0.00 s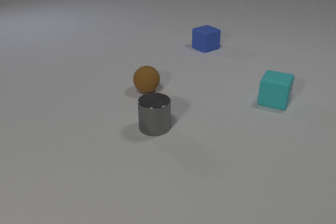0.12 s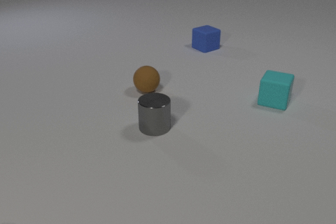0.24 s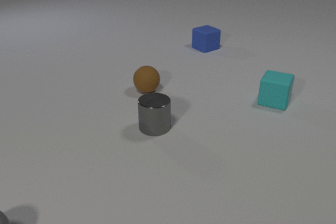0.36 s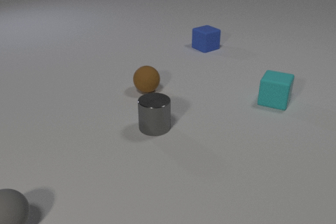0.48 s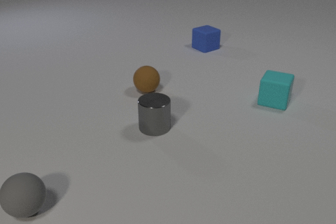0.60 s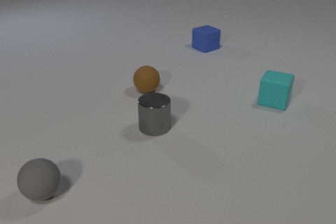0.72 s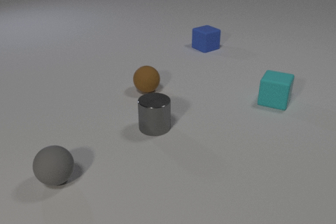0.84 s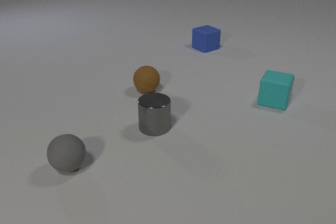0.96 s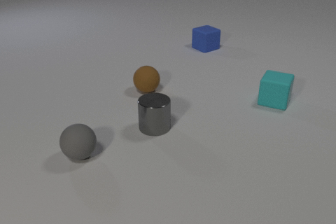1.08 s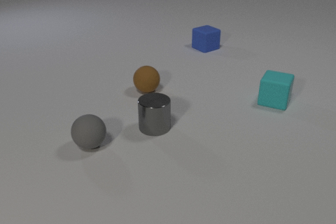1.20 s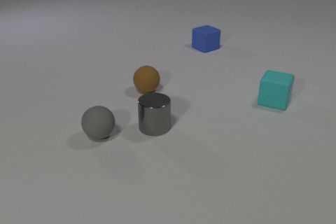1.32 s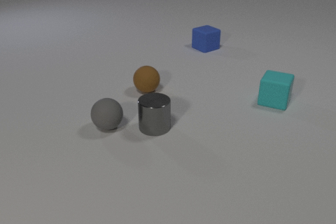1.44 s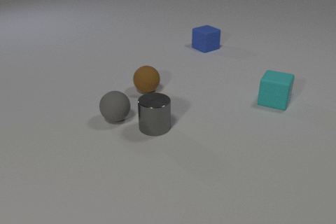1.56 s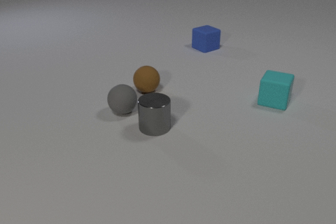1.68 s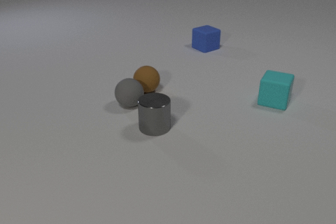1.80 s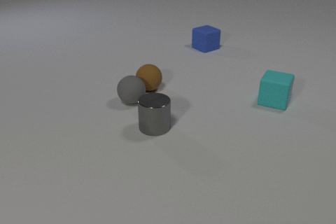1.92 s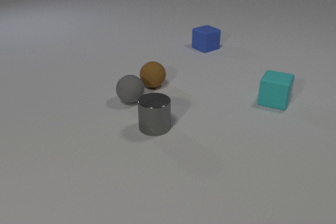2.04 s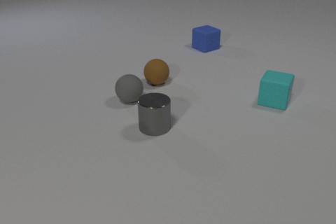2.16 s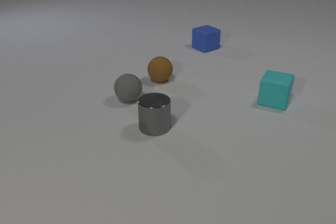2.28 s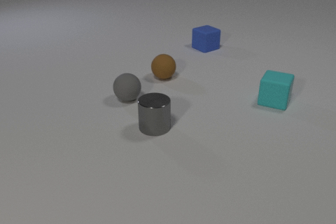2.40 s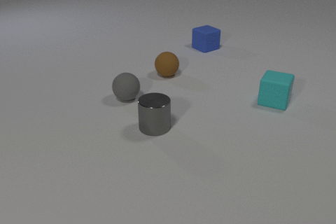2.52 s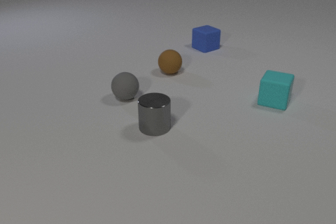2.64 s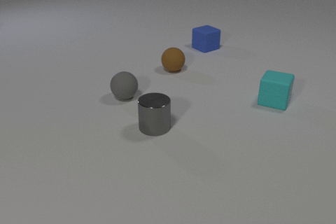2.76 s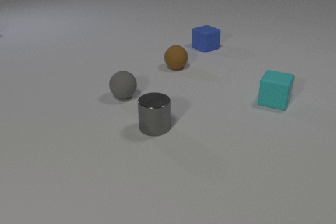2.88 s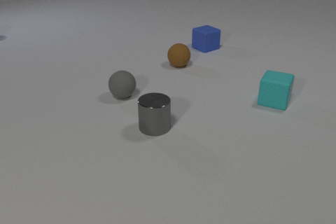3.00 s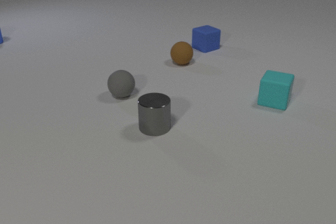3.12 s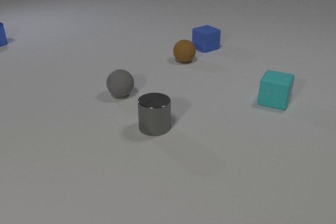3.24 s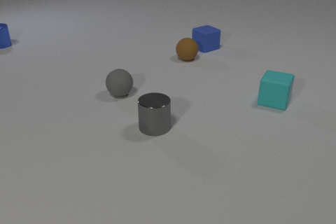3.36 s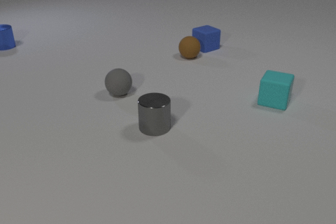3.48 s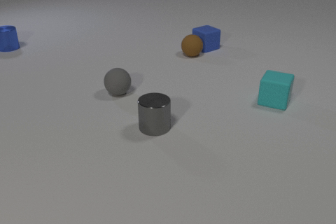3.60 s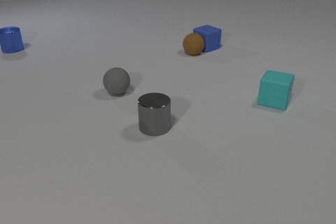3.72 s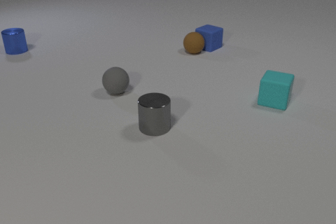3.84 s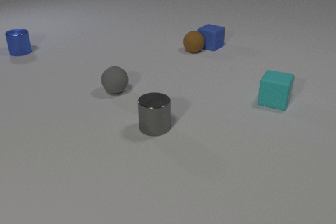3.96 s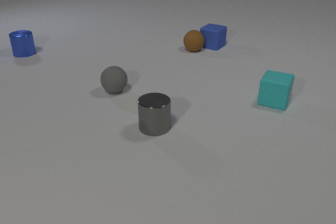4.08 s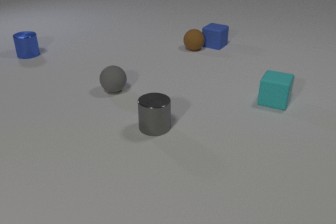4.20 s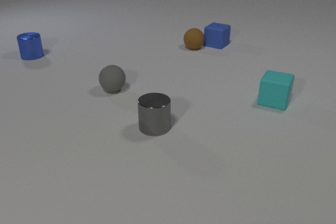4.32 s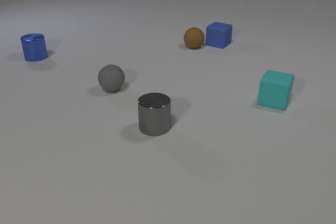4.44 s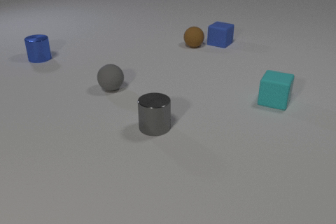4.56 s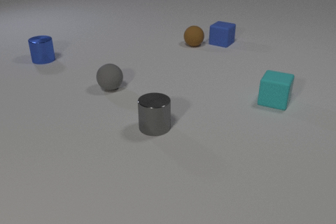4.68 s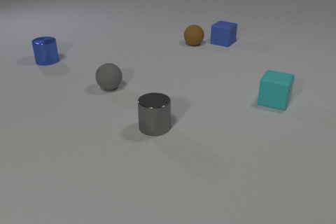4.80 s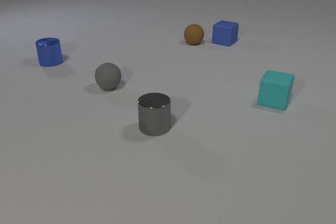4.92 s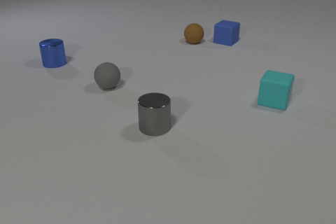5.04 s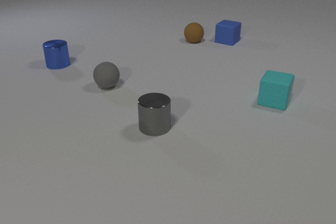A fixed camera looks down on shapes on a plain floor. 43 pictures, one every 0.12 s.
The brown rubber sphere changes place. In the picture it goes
away from the camera.
The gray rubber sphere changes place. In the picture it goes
away from the camera.
0.00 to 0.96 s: The gray rubber sphere comes in at the bottom edge, rolls away from the camera and to the right.
0.96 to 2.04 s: The gray rubber sphere rolls away from the camera and to the right. The brown rubber sphere rolls away from the camera and to the right. The gray rubber sphere and the brown rubber sphere collide.
2.04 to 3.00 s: The gray rubber sphere rolls away from the camera and to the left. The brown rubber sphere rolls away from the camera and to the right. The blue metal cylinder comes in at the left edge, slides toward the camera.
3.00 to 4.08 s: The gray rubber sphere rolls away from the camera and to the left. The brown rubber sphere rolls away from the camera. The blue rubber cube slides to the right and away from the camera, spins so that its near face slides to the right, counterclockwise seen from above. The blue metal cylinder slides toward the camera and to the right. The brown rubber sphere and the blue rubber cube collide.
4.08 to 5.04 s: The gray rubber sphere rolls away from the camera and to the left. The brown rubber sphere rolls away from the camera. The blue rubber cube slides away from the camera and to the right. The blue metal cylinder slides toward the camera and to the right.
What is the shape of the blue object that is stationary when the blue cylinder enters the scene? cube.
What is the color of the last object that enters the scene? blue.
How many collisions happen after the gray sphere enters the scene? 2.
